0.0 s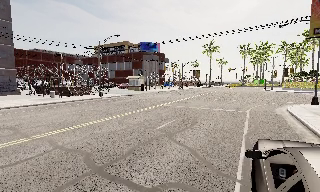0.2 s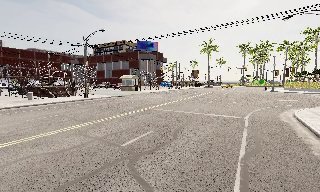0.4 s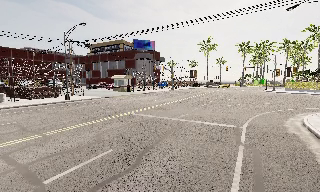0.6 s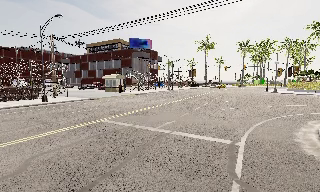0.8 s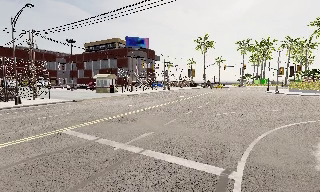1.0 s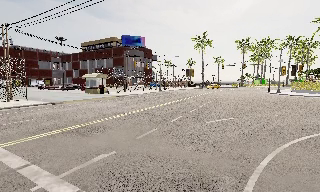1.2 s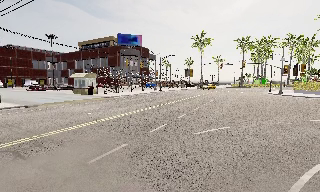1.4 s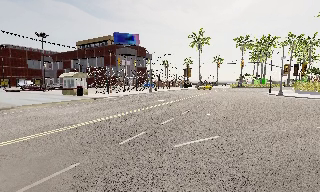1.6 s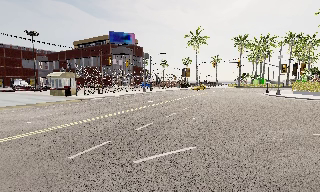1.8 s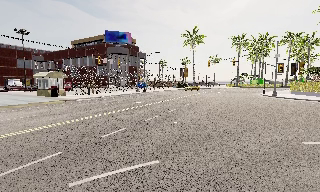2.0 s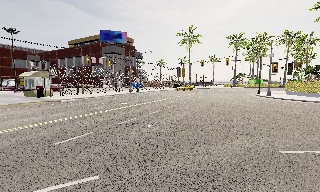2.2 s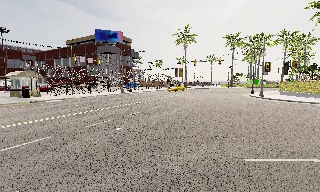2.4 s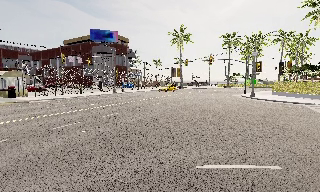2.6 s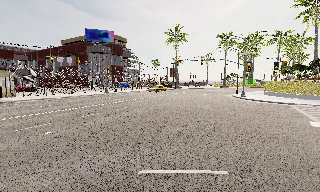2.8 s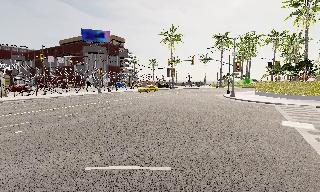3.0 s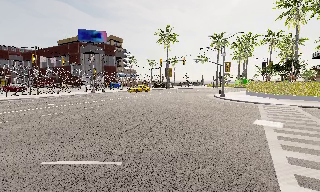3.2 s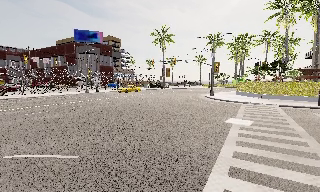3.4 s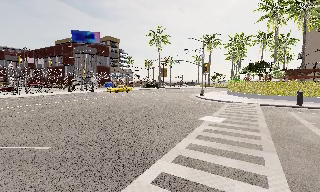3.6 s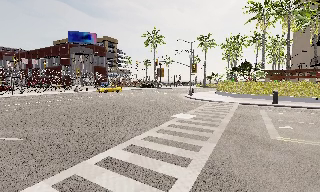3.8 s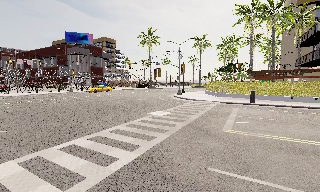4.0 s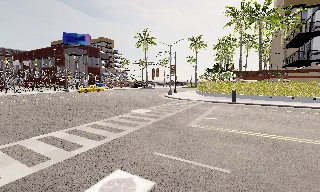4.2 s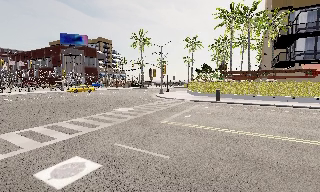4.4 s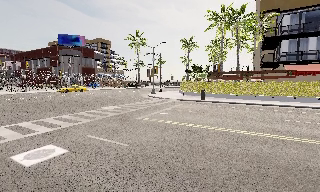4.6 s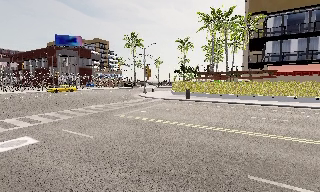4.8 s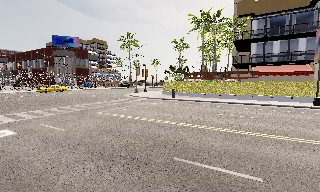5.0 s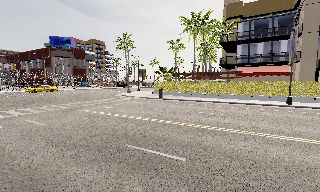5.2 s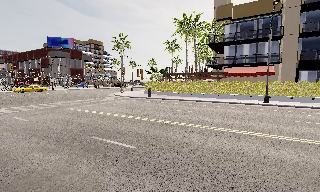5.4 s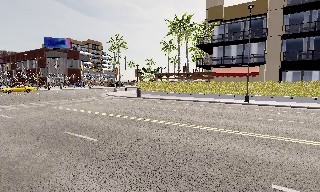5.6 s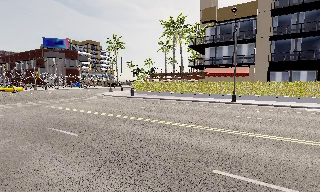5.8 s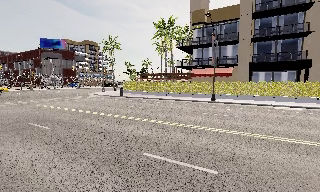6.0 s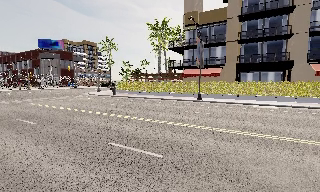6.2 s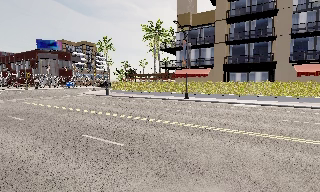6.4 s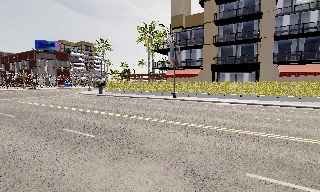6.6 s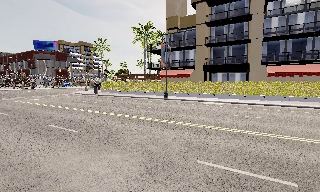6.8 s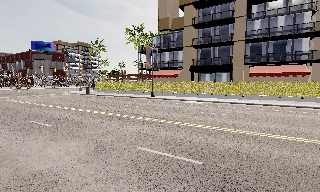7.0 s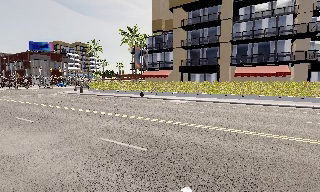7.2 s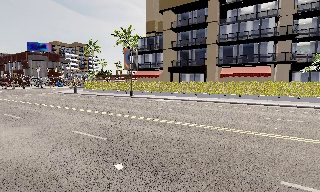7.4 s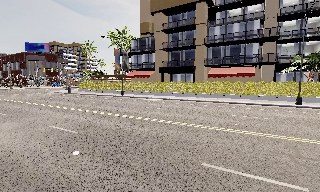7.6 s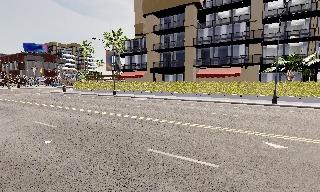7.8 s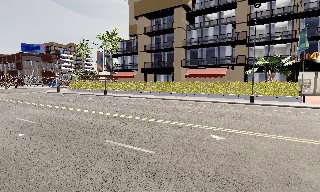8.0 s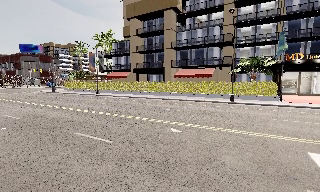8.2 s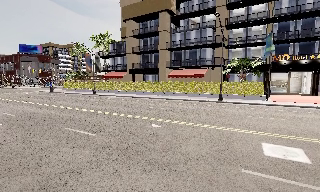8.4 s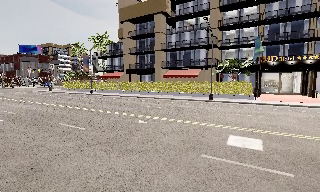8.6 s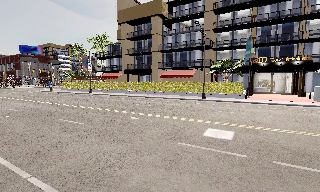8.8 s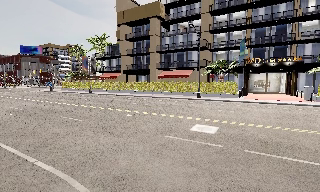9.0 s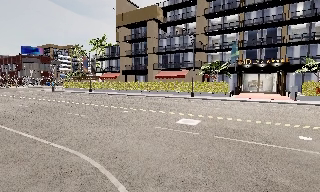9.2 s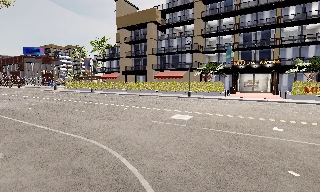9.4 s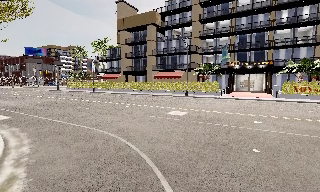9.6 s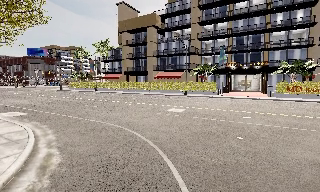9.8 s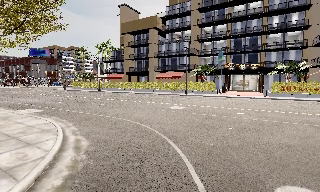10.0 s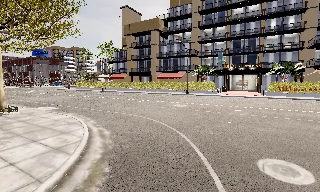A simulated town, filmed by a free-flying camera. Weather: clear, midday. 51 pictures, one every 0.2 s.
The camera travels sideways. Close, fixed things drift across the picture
to the left.
0.0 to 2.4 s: The camera travels forward and to its right, about 20 m, so what stands in front looms larger.
2.4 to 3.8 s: The camera travels to its right, about 10 m, so close, fixed things drift to the left.
3.8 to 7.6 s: The camera travels to its right and backward, about 30 m, so close, fixed things drift to the left.
7.6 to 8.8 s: The camera travels to its right and backward, about 8 m, so close, fixed things drift to the left. It loses speed.
8.8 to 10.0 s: The camera travels backward, about 7 m, so what stands in front gets smaller.
The film runs forward here.
